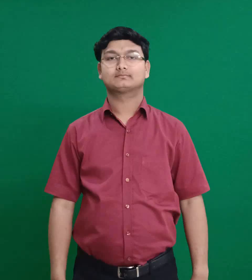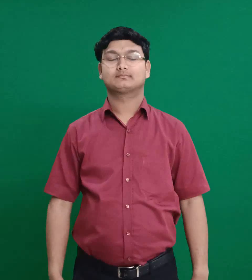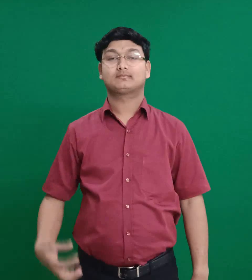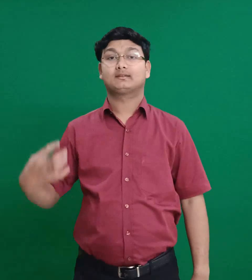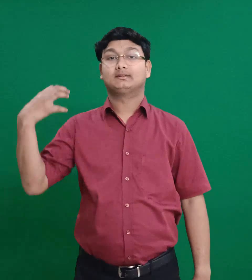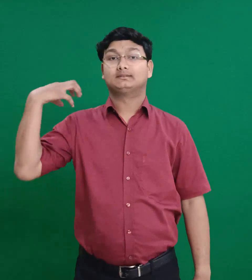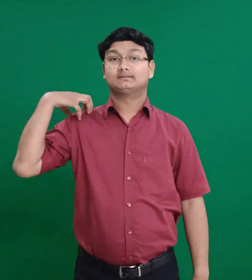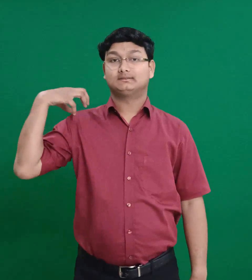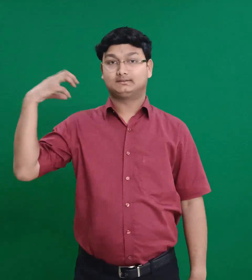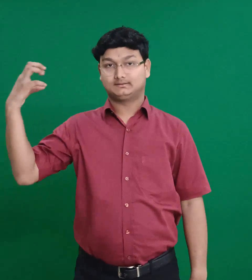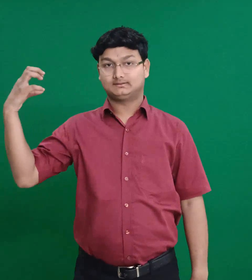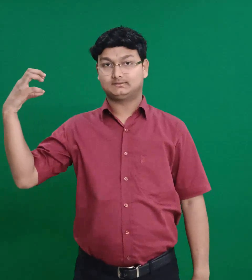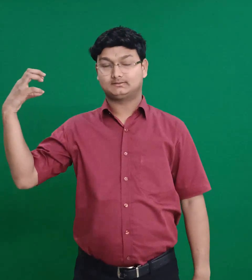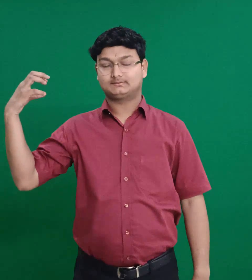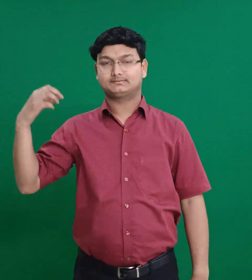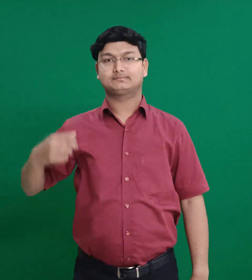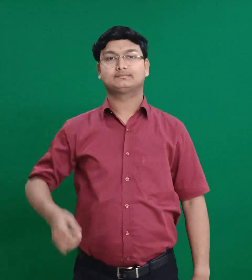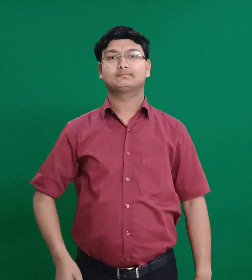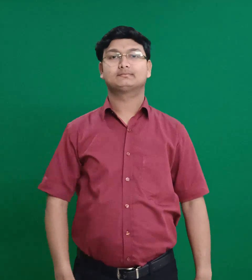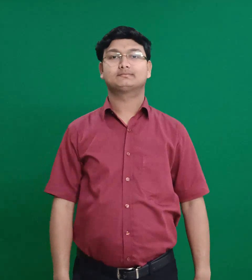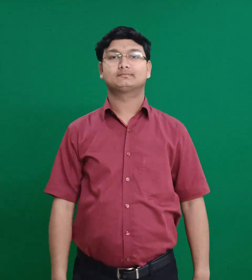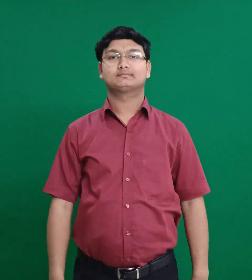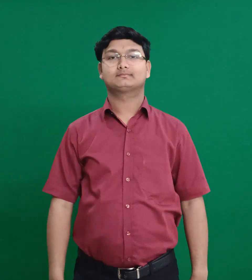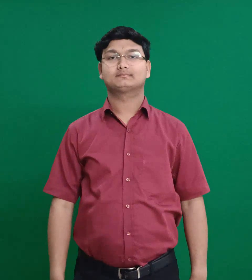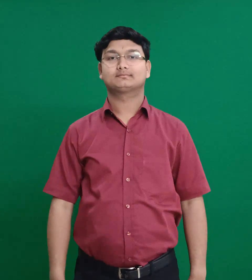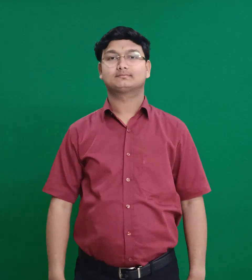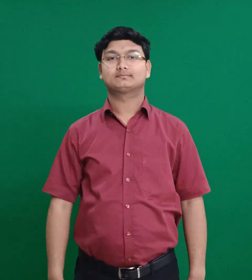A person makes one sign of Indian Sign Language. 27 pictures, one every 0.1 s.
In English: joseph
